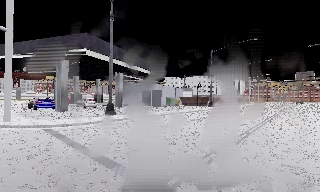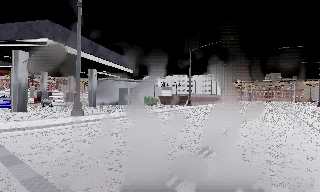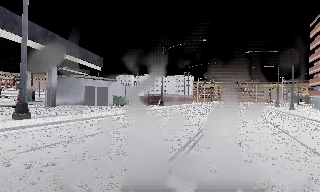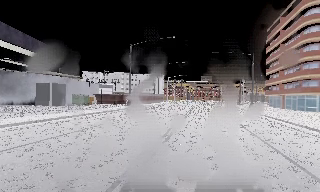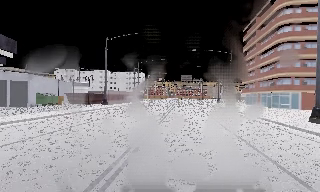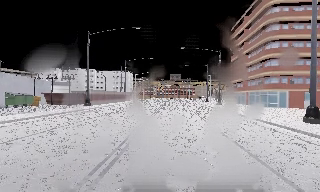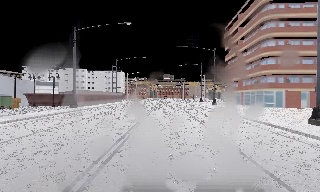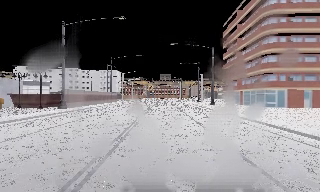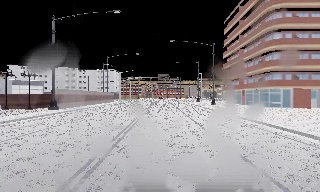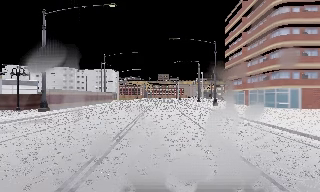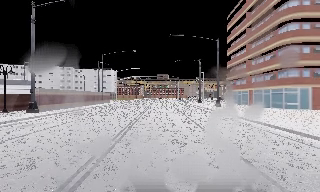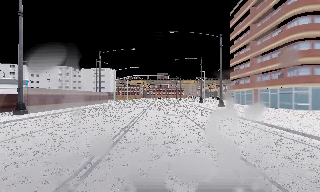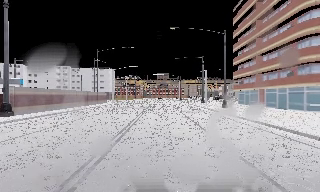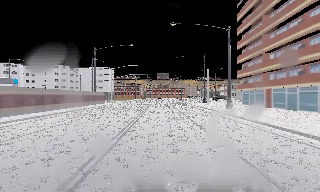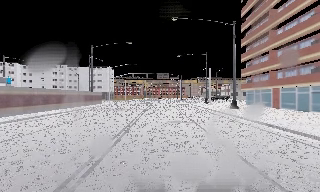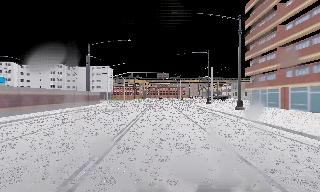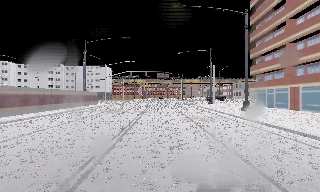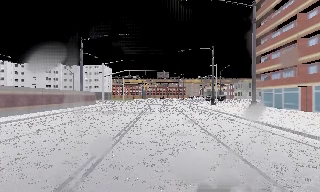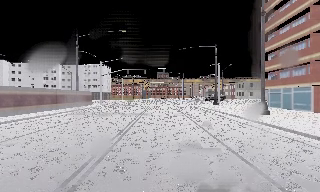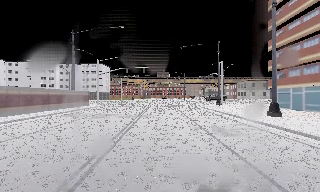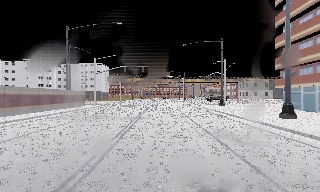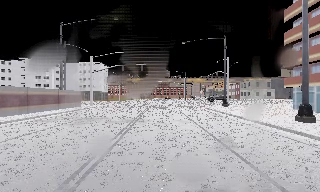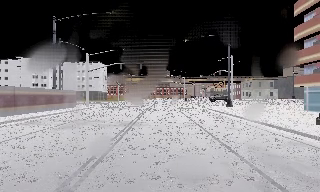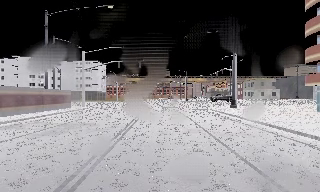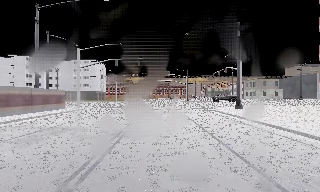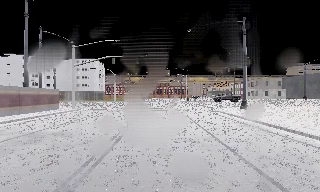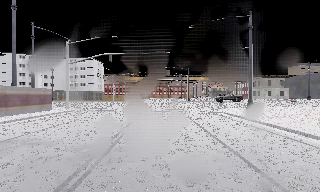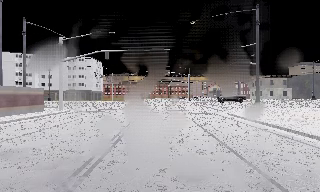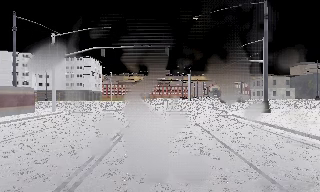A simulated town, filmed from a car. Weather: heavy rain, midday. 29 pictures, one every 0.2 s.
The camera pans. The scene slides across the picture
to the left.
The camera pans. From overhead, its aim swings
clockwise.
0.0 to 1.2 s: The scene slides to the left, as the camera pans about 40 degrees to its right. It travels forward, about 8 m.
1.2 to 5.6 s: The camera travels forward, about 30 m, so what stands in front looms larger.
The film runs forward here.
